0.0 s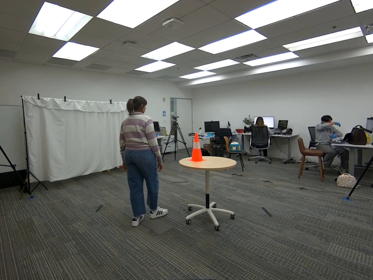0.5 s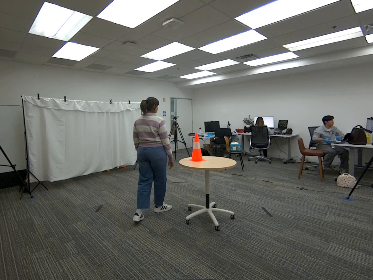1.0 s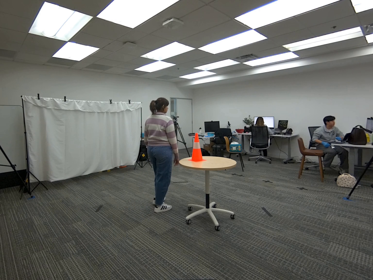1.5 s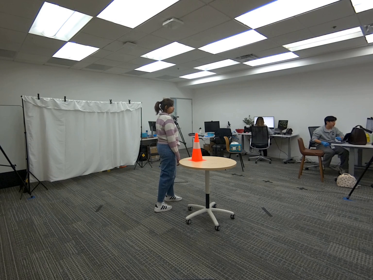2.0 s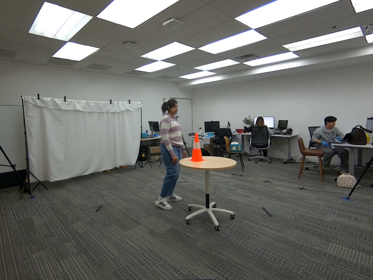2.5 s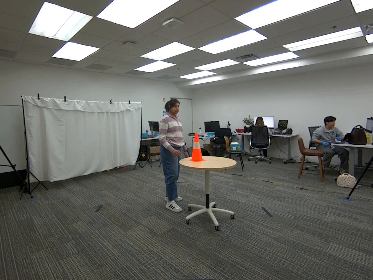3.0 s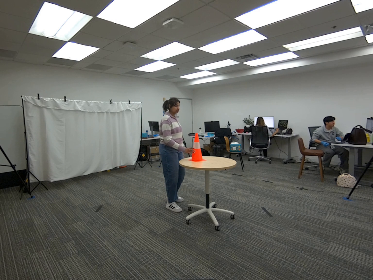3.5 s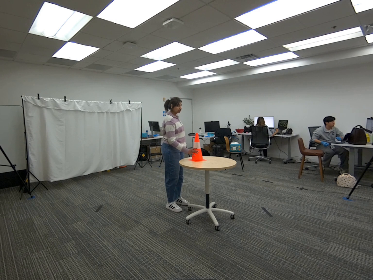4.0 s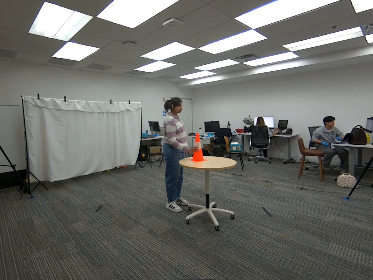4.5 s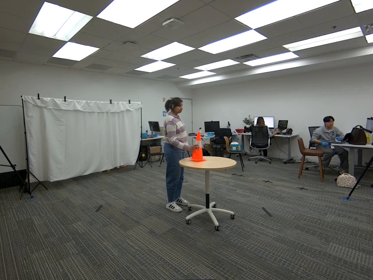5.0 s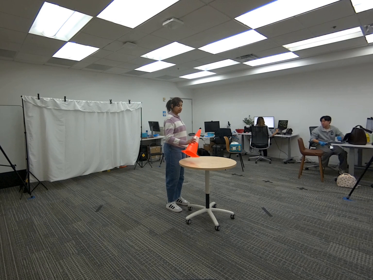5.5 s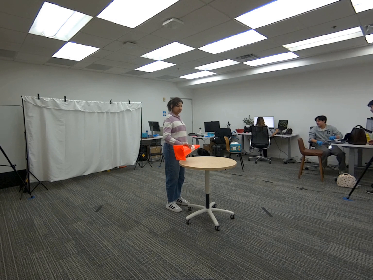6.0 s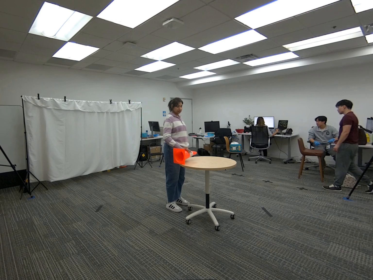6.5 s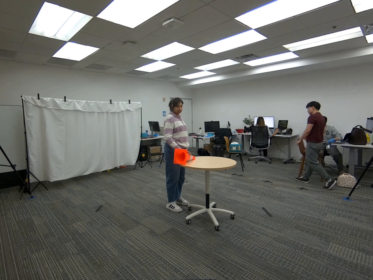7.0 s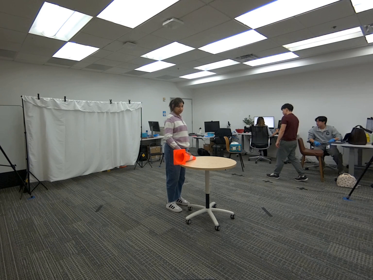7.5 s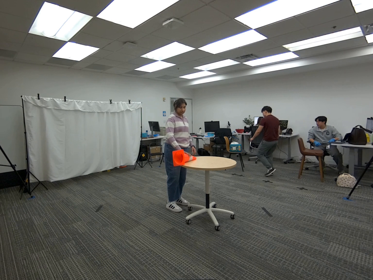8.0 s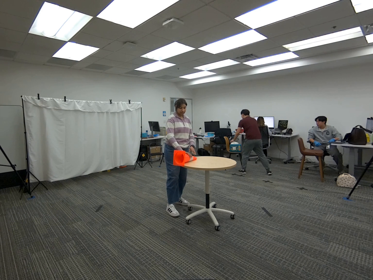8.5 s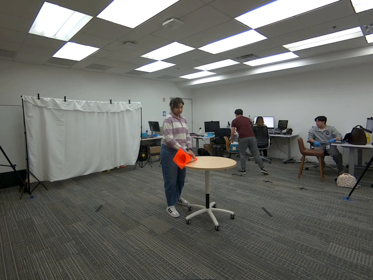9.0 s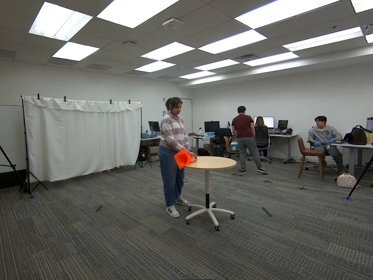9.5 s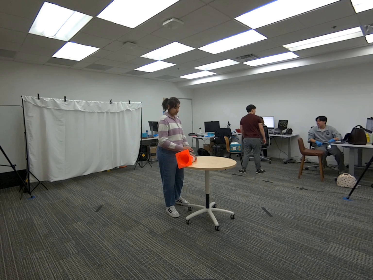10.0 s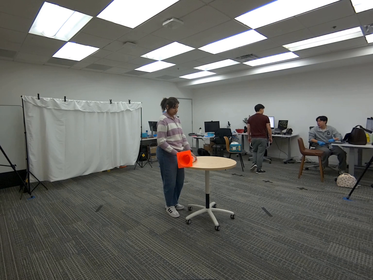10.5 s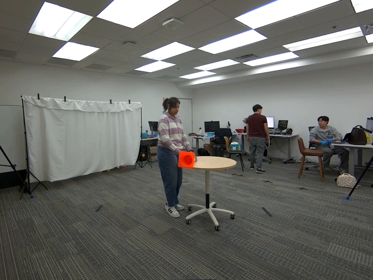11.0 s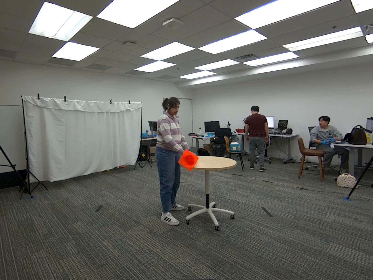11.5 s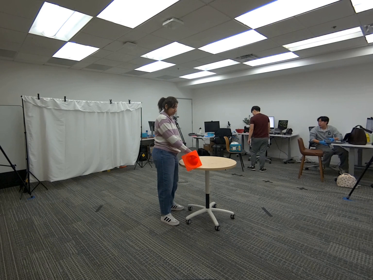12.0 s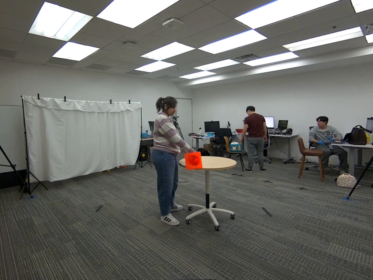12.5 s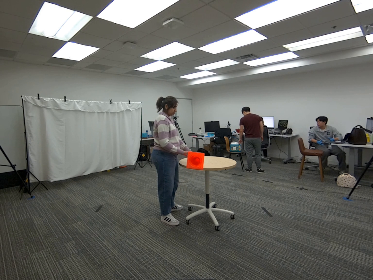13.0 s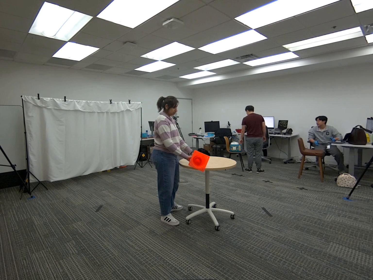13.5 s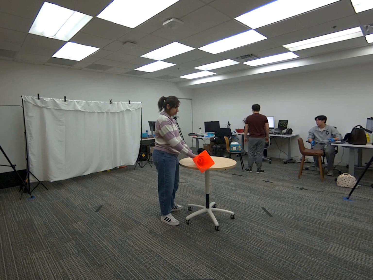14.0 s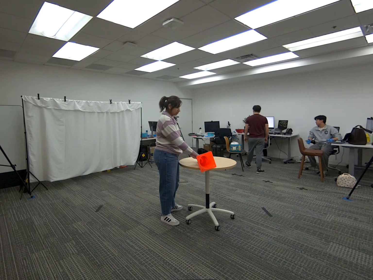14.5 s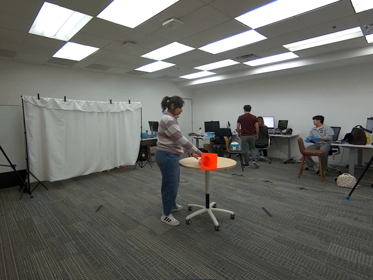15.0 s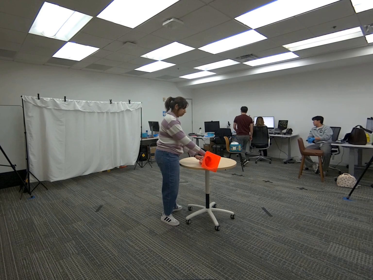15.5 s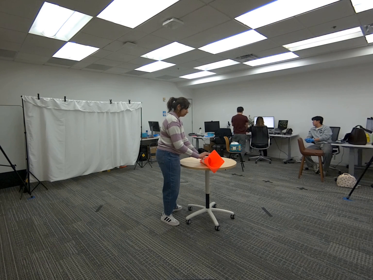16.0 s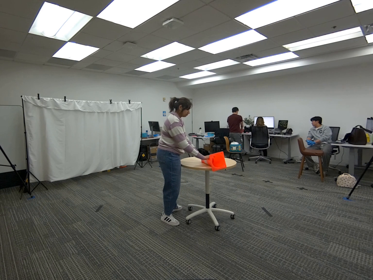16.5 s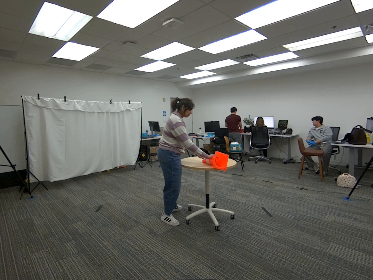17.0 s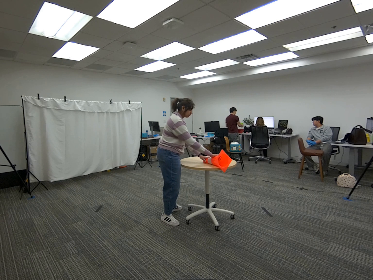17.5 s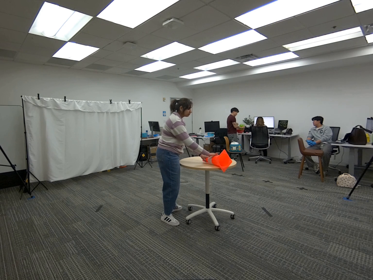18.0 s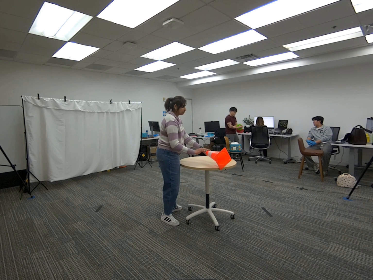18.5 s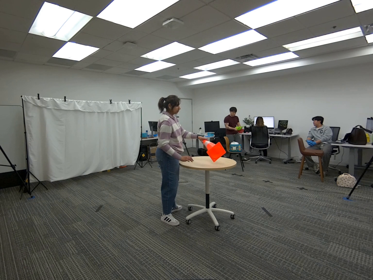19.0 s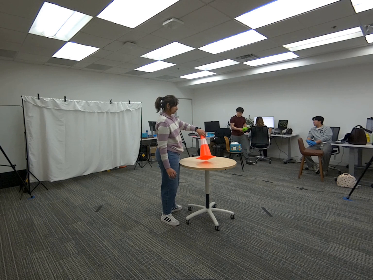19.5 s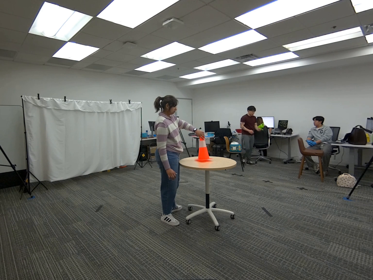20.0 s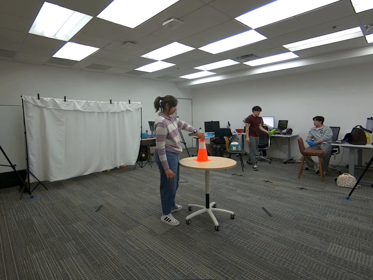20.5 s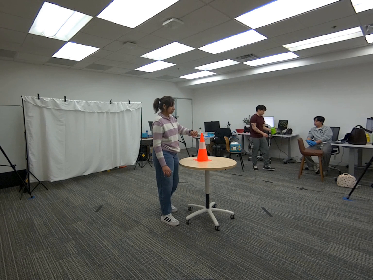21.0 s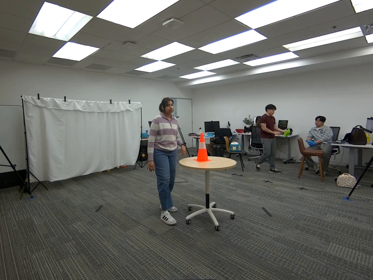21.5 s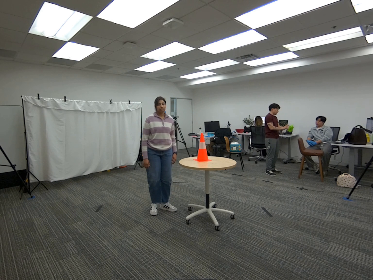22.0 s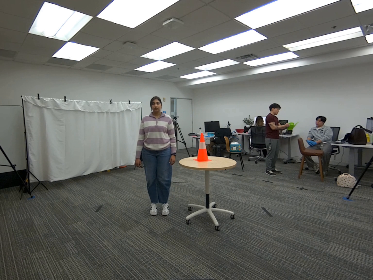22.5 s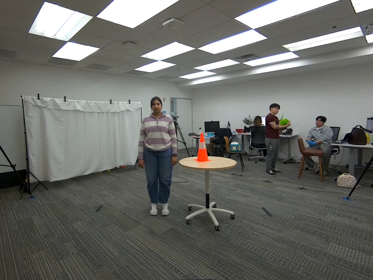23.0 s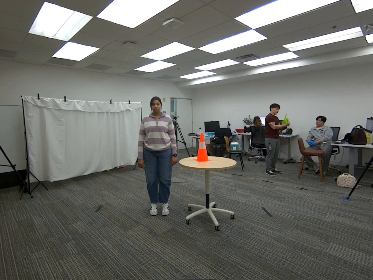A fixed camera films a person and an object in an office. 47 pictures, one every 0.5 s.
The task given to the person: Walk to the traffic cone on the round table, place it on the cone's side and proceed to roll the cone on the table until finish.
